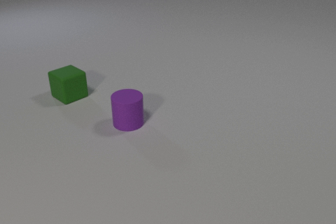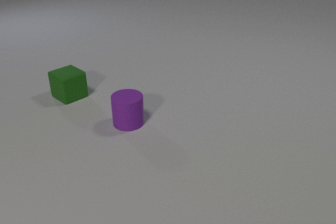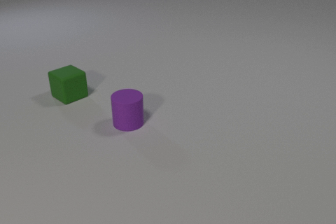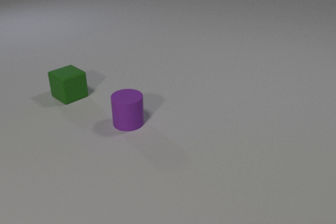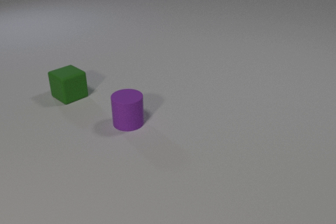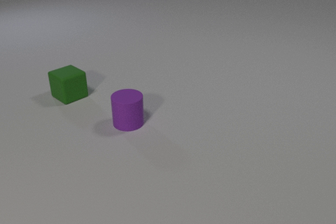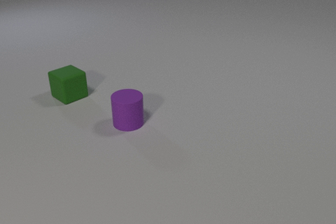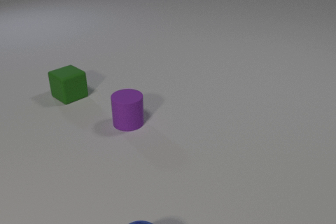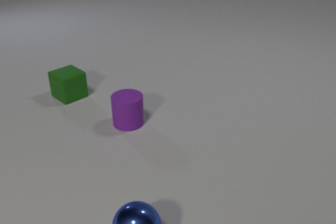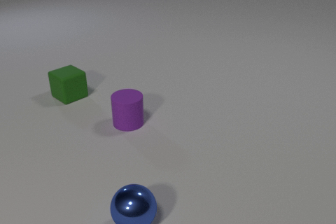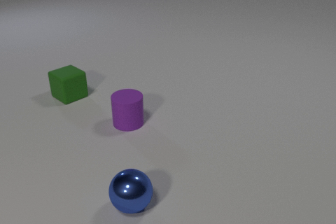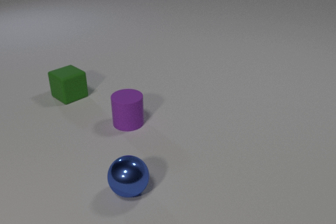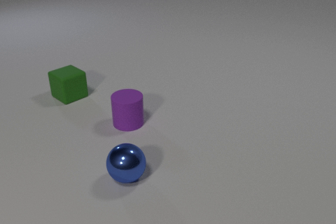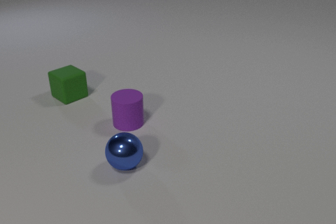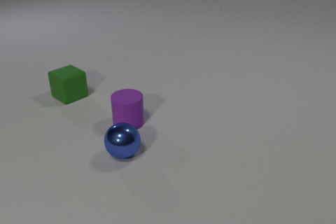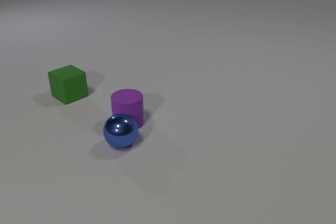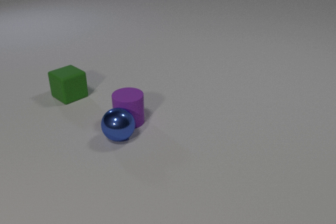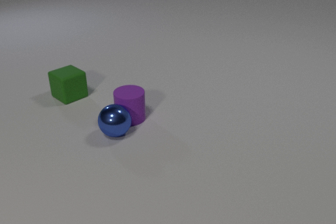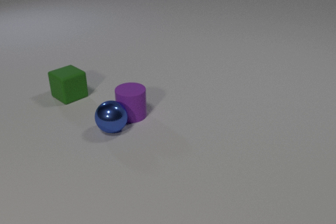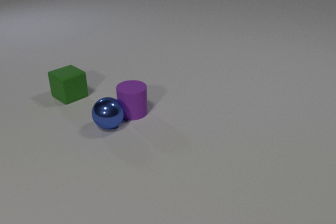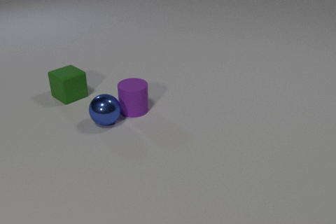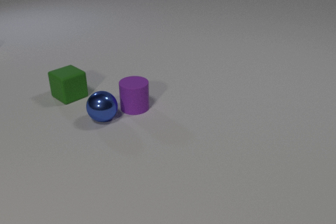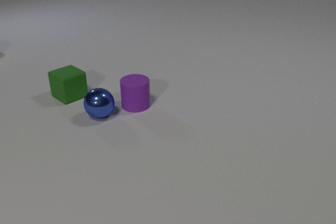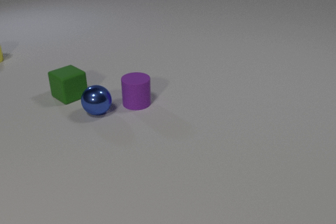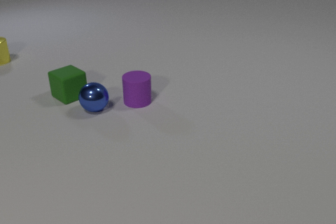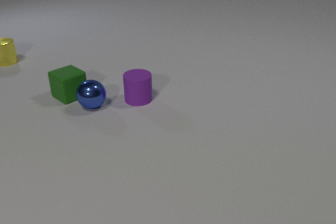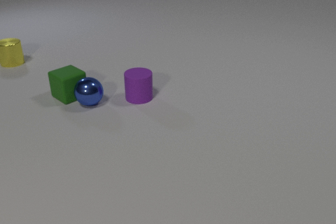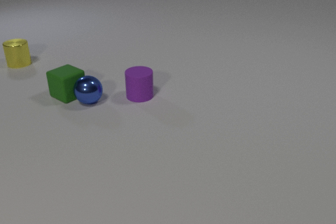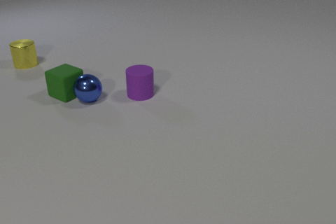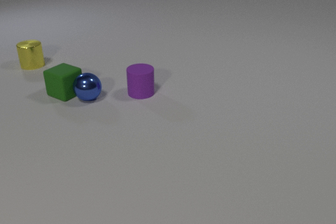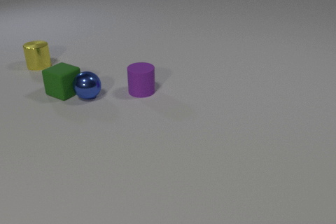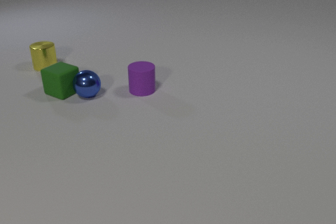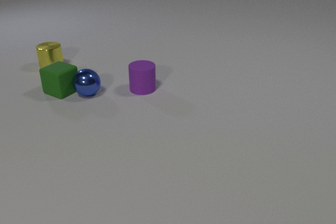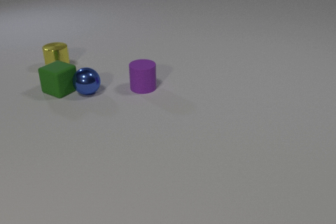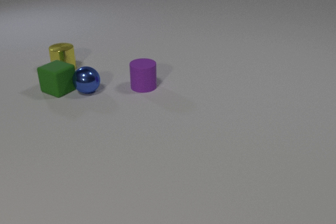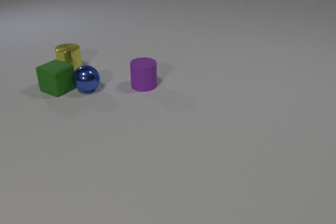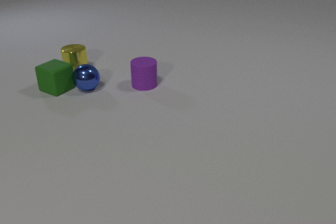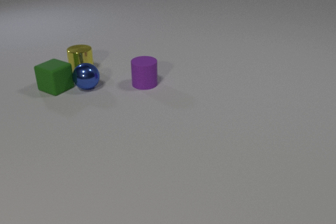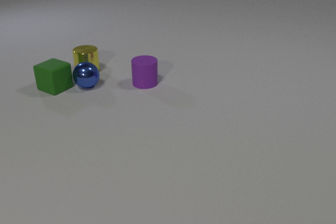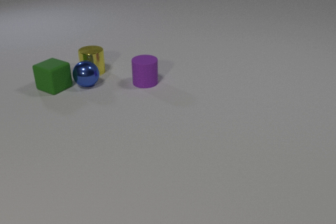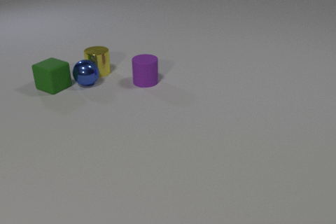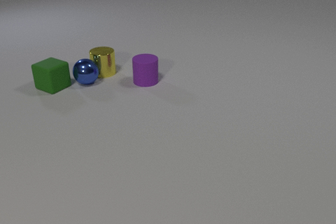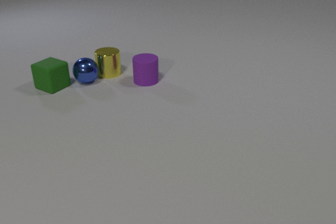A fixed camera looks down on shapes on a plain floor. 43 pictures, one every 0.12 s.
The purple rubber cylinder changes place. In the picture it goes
away from the camera.
The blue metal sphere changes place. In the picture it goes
away from the camera.
0.00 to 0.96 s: The blue metal sphere comes in at the bottom edge, rolls away from the camera.
0.96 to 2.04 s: The blue metal sphere rolls away from the camera. The purple rubber cylinder slides away from the camera. The blue metal sphere and the purple rubber cylinder collide.
2.04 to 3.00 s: The blue metal sphere rolls away from the camera. The purple rubber cylinder slides away from the camera. The yellow metal cylinder comes in at the left edge, slides to the right and toward the camera.
3.00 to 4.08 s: The blue metal sphere rolls away from the camera. The purple rubber cylinder slides away from the camera. The green rubber cube slides away from the camera and to the left. The yellow metal cylinder slides to the right and toward the camera. The blue metal sphere and the green rubber cube collide.
4.08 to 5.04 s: The blue metal sphere rolls away from the camera. The purple rubber cylinder slides away from the camera. The green rubber cube slides away from the camera and to the left. The yellow metal cylinder slides to the right and toward the camera.
What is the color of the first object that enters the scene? blue.
What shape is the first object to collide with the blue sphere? cylinder.
How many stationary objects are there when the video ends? 0.
